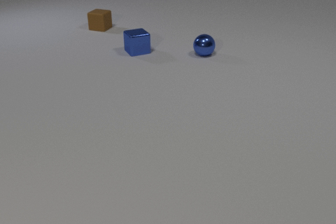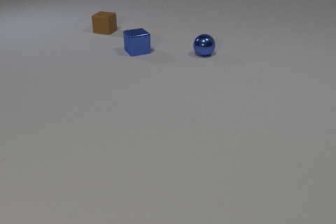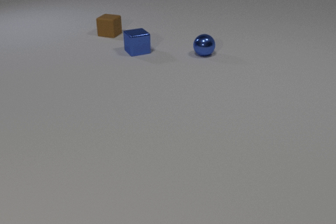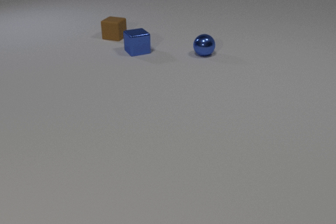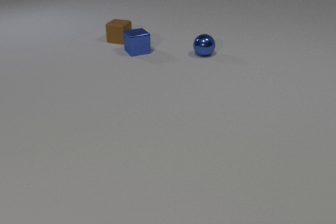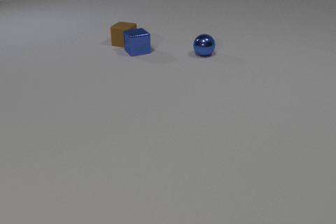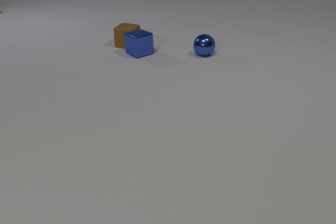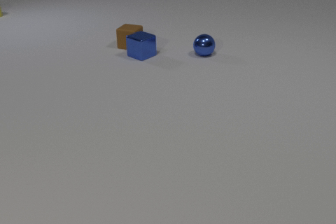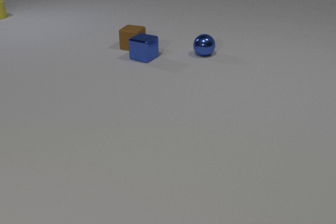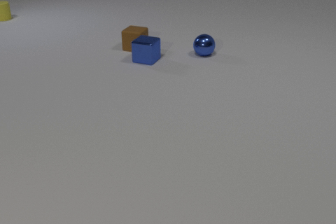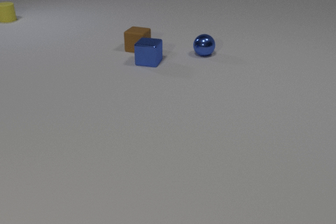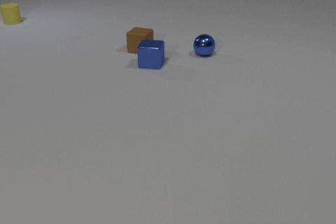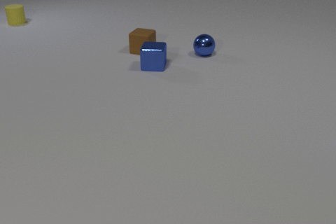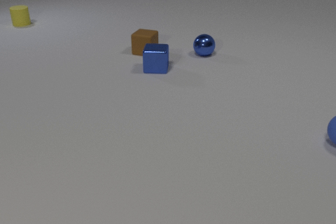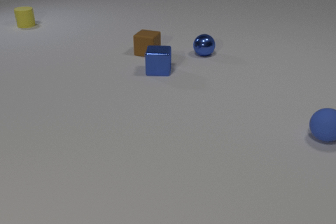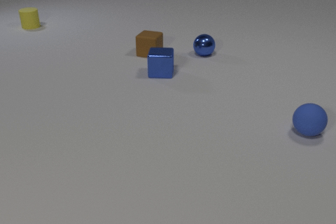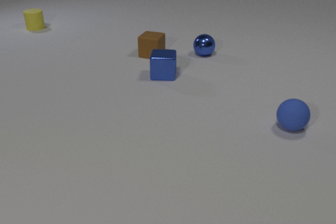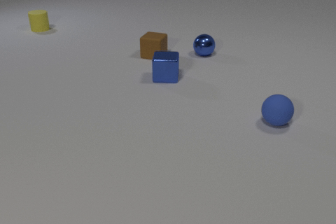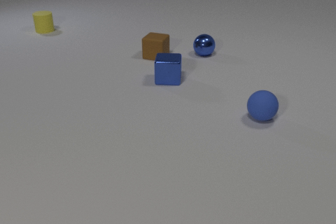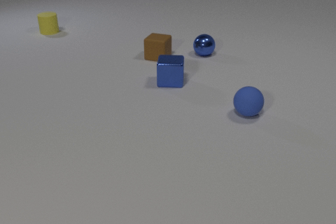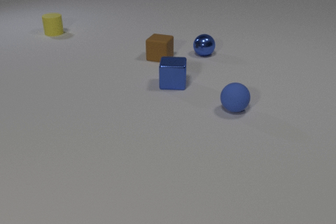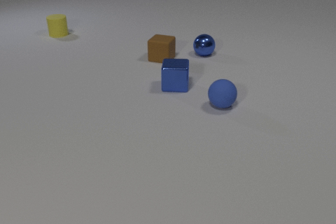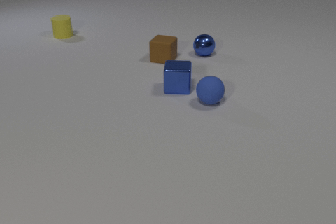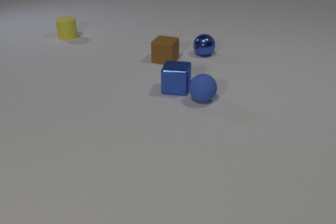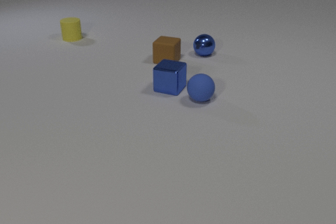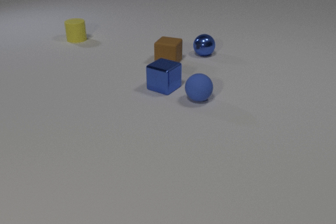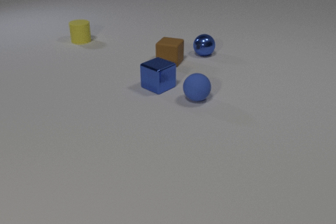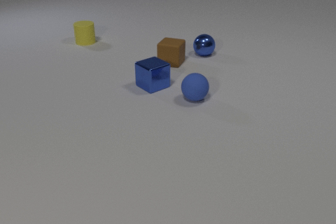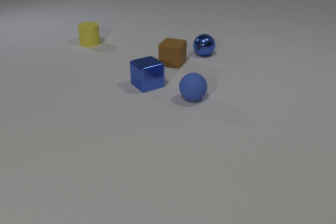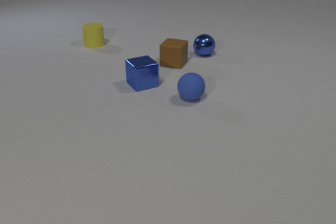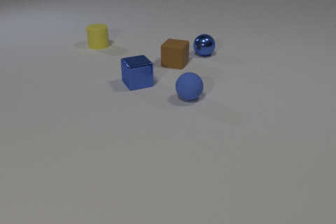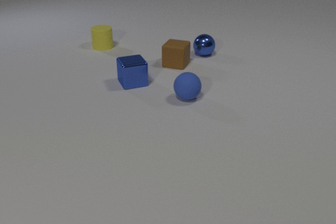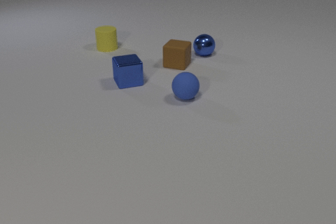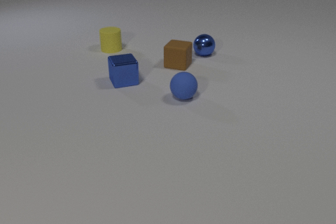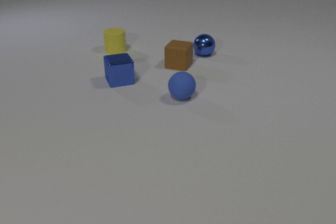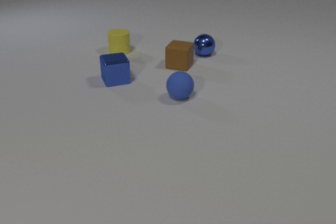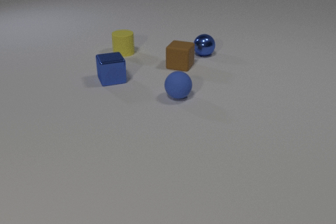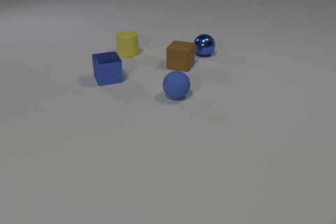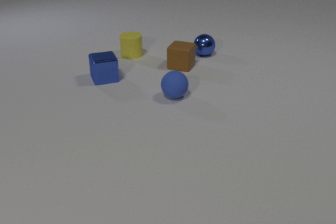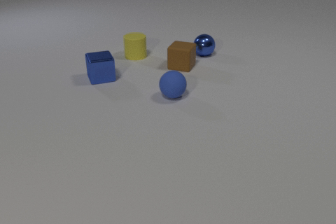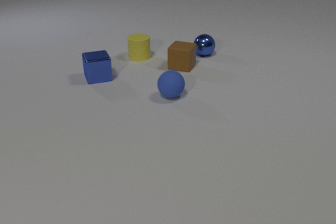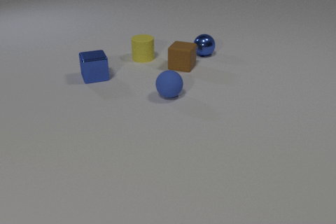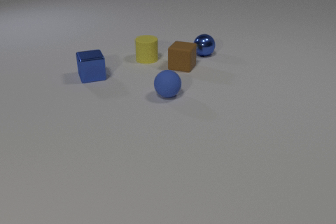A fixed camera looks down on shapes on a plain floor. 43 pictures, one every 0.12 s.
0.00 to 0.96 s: The brown rubber cube slides toward the camera and to the right. The blue metal cube slides toward the camera, spins so that its near face slides to the right, counterclockwise seen from above. The yellow rubber cylinder comes in at the left edge, slides toward the camera and to the right. The brown rubber cube and the blue metal cube collide.
0.96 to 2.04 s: The brown rubber cube slides toward the camera and to the right. The blue metal cube slides toward the camera and to the right, spins so that its near face slides to the right, counterclockwise seen from above. The yellow rubber cylinder slides toward the camera and to the right. The blue rubber sphere comes in at the right edge, rolls to the left.
2.04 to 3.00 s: The brown rubber cube slides toward the camera and to the right. The blue metal cube slides toward the camera, spins so that its near face slides to the left, clockwise seen from above. The yellow rubber cylinder slides toward the camera and to the right. The blue rubber sphere rolls to the left and away from the camera. The blue metal cube and the blue rubber sphere collide.
3.00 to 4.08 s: The brown rubber cube slides to the right and toward the camera. The blue metal cube slides to the left and away from the camera, spins clockwise seen from above by about 30 degrees, its near face sliding to the left. The yellow rubber cylinder slides toward the camera and to the right. The blue rubber sphere rolls to the left.
4.08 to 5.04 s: The blue metal cube slides to the left and away from the camera. The yellow rubber cylinder slides to the right and toward the camera. The blue rubber sphere rolls to the left.
How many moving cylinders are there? 1.
What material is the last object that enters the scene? rubber.
How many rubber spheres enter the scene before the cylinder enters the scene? 0.
